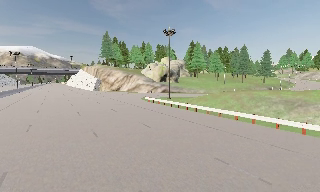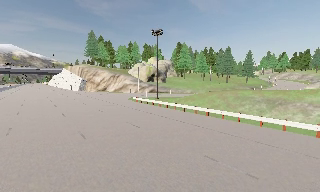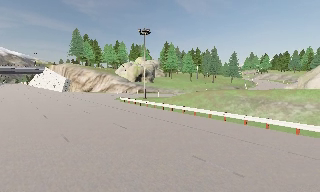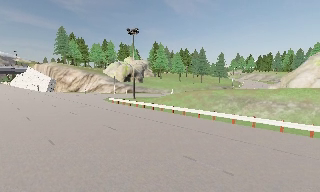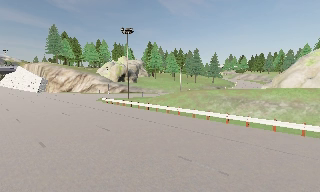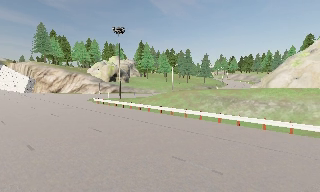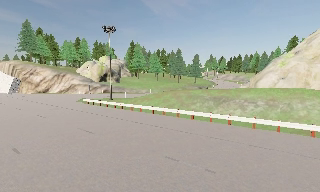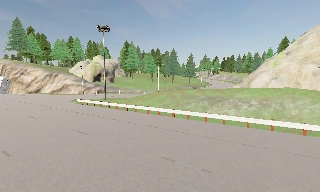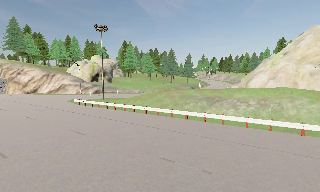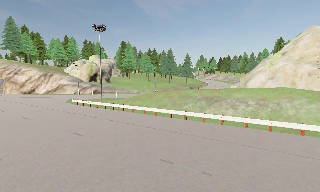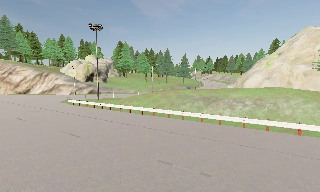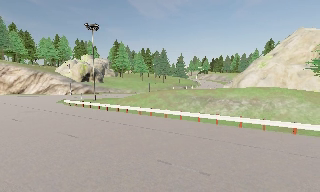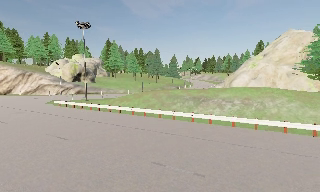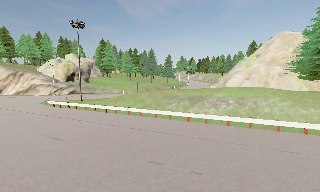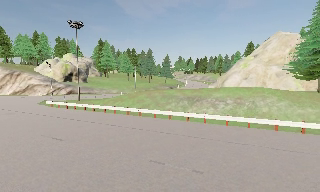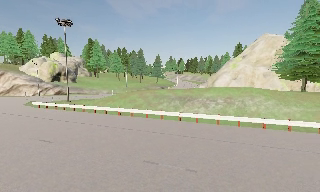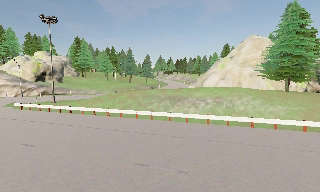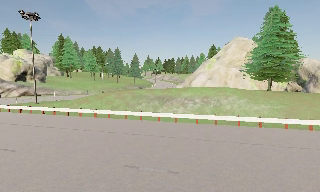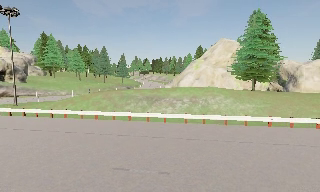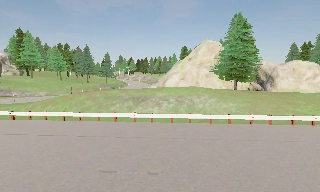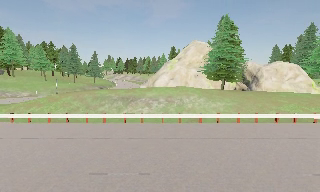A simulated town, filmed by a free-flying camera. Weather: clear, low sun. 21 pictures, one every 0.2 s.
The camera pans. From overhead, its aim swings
clockwise.
The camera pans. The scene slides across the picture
to the left.
0.0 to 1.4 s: The camera pans to its right, which is clockwise from overhead, by about 25 degrees.
1.4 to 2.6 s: The camera shifts only a little, or ends up much as it began.
2.6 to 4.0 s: The camera pans to its right, which is clockwise from overhead, by about 25 degrees. It travels to its left, about 0.5 m.
The film runs forward here.
